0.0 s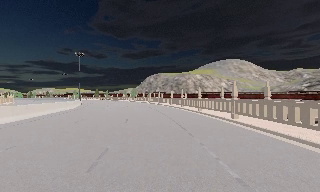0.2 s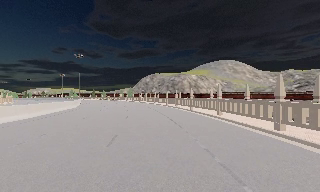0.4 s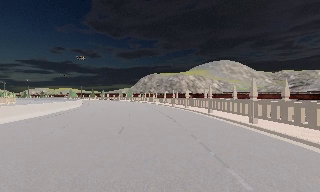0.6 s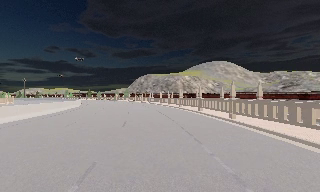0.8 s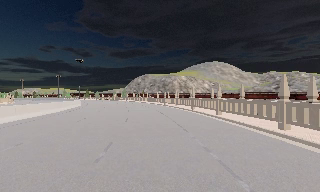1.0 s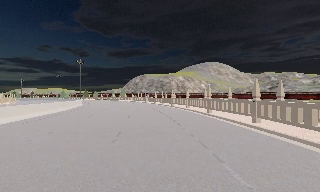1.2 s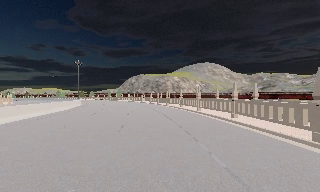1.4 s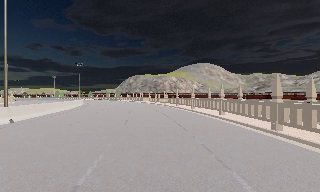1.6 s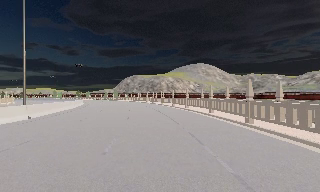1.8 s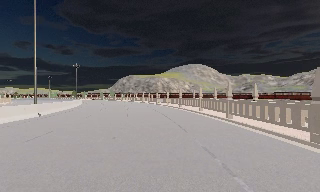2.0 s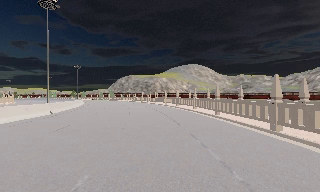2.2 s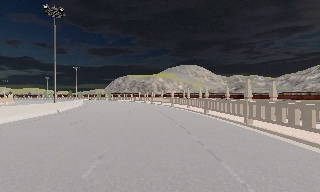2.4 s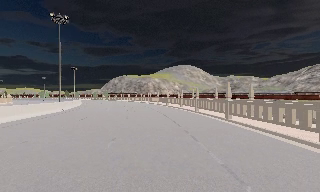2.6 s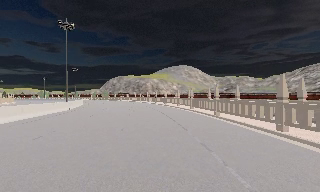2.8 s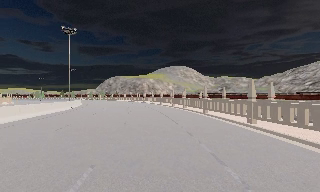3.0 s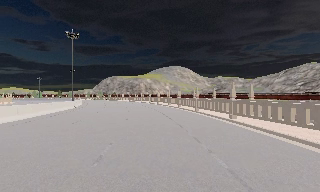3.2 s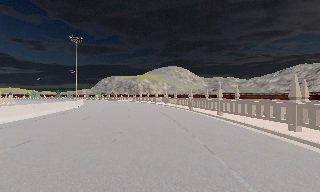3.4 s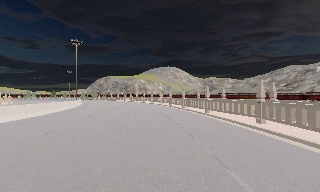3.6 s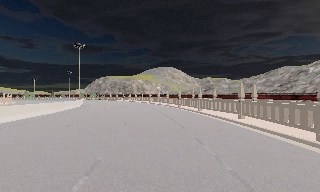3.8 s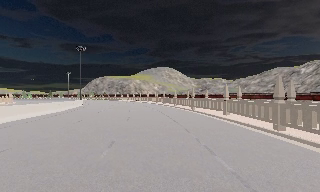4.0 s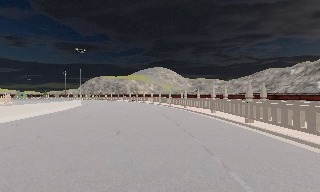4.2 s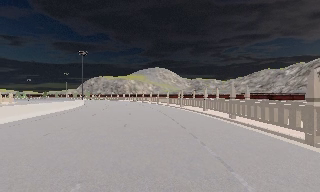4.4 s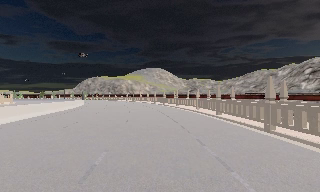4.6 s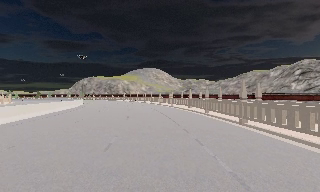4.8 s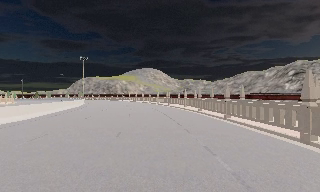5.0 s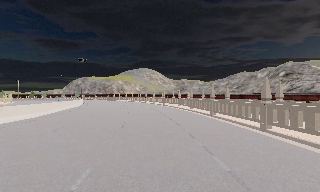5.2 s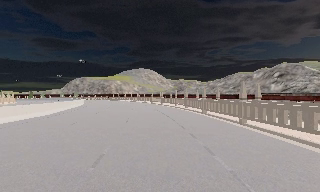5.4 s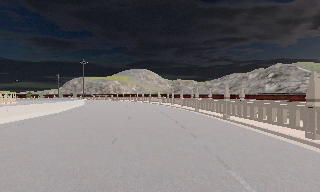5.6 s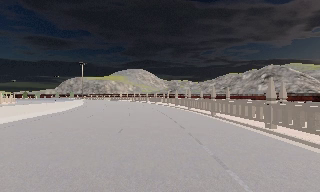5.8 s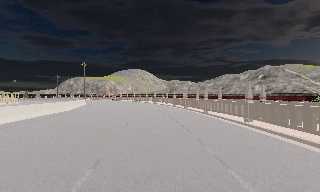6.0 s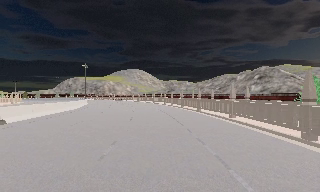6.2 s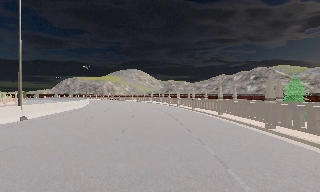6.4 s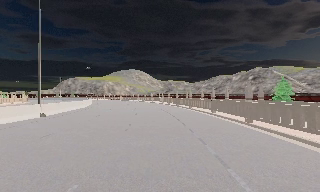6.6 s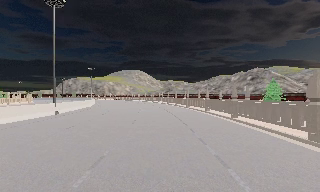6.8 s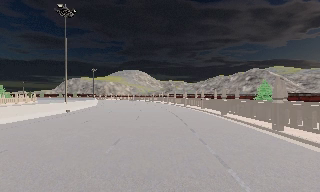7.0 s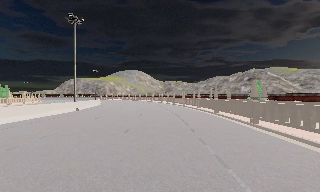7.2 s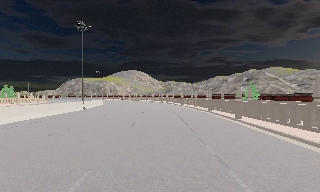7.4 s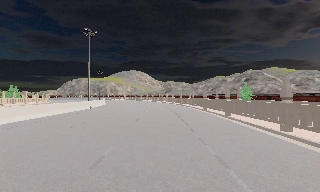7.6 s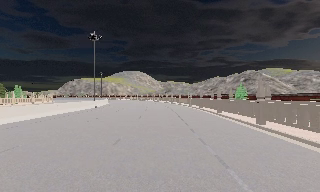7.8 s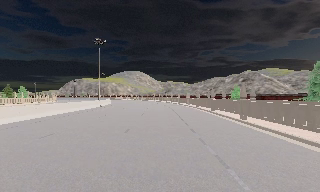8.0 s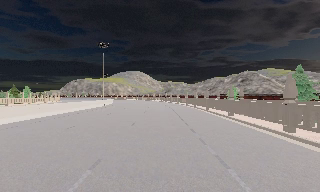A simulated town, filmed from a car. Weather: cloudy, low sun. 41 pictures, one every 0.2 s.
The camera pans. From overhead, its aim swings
clockwise.
The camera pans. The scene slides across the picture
to the left.
0.0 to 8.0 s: The camera swings to its right by about 30 degrees, and the scene slides to the left. It travels backward, about 80 m.
The film runs backward here.
